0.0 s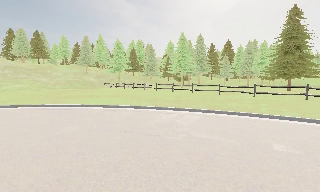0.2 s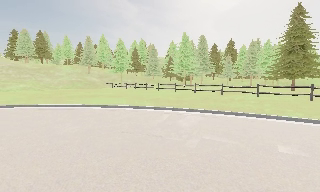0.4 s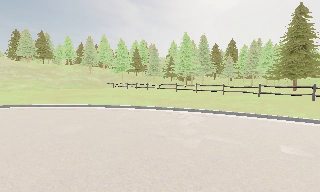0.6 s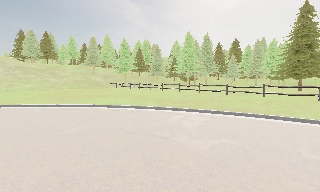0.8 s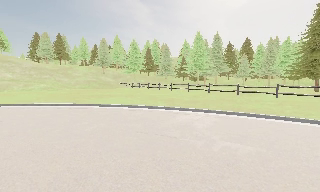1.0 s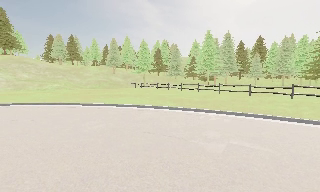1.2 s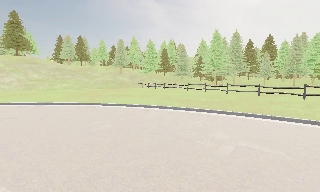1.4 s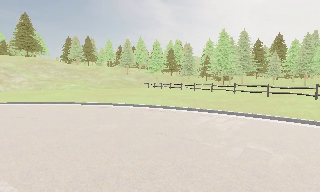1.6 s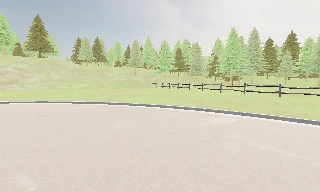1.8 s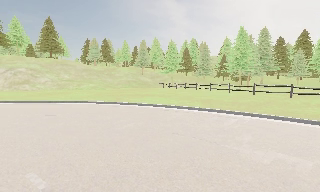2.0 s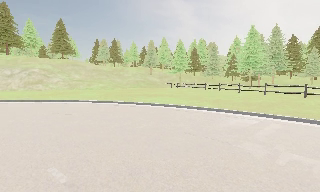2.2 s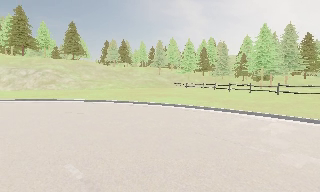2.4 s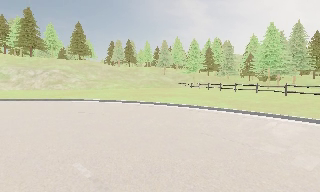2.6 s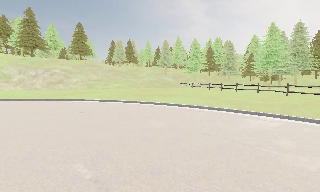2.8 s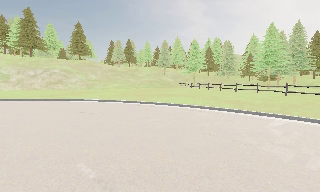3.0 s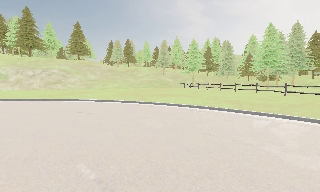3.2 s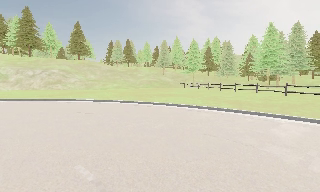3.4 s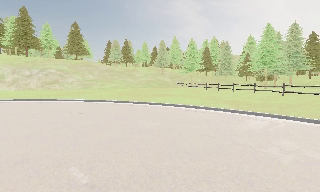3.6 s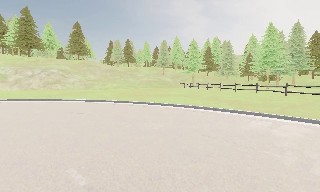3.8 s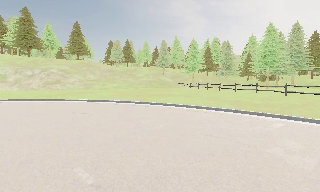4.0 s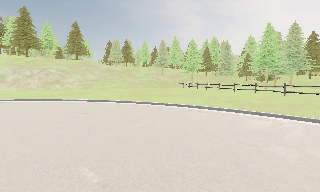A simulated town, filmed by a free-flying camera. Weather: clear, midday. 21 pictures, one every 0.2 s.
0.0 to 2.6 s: The camera swings to its left by about 25 degrees, and the scene slides to the right.
2.6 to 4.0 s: The camera shifts only a little, or ends up much as it began.
The film runs forward here.
